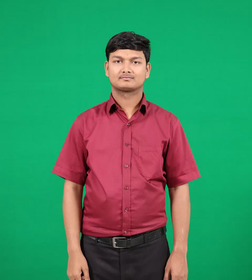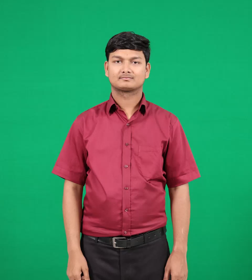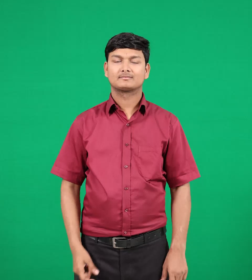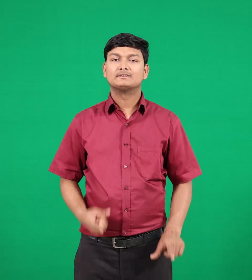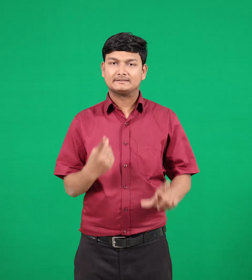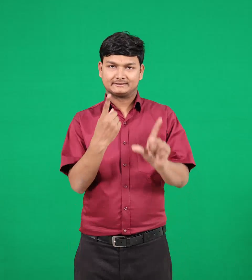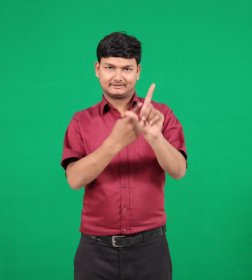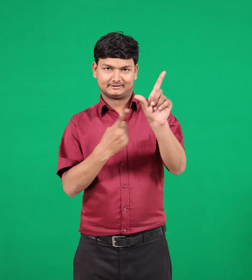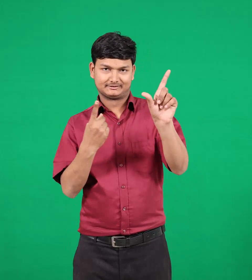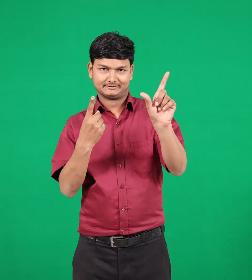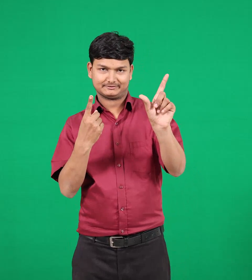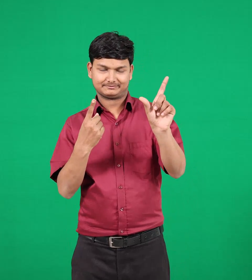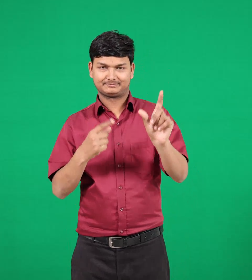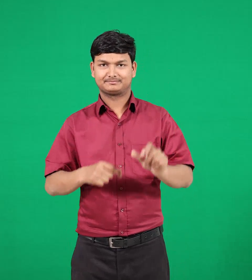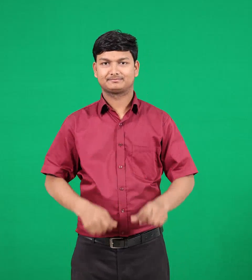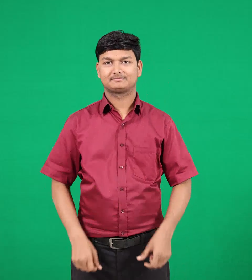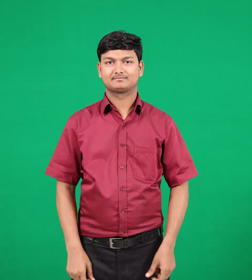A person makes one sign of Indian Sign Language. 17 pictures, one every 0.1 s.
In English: year
